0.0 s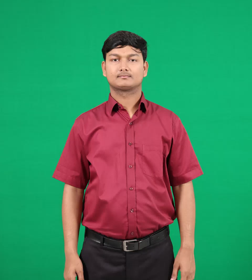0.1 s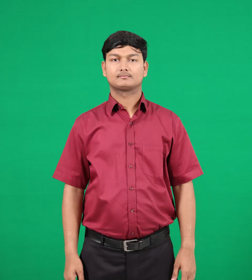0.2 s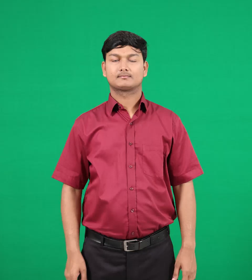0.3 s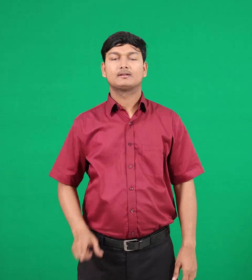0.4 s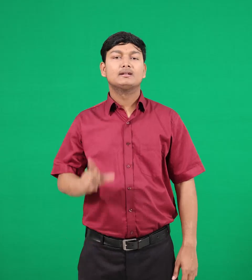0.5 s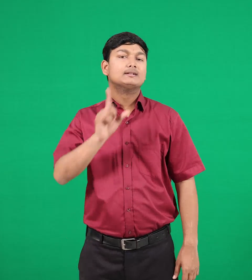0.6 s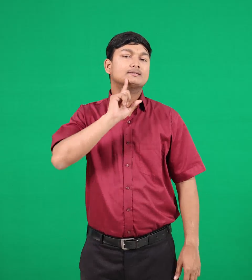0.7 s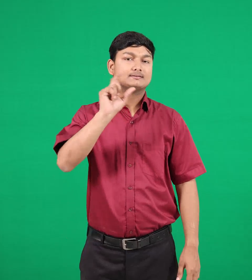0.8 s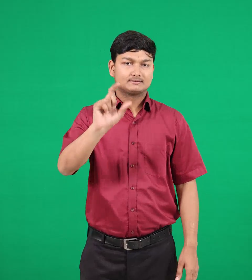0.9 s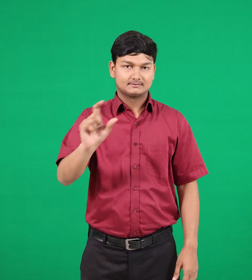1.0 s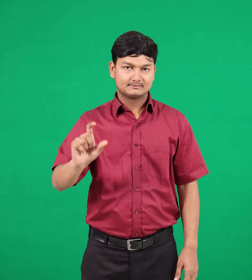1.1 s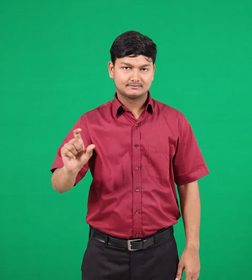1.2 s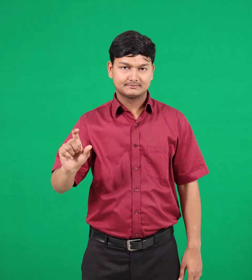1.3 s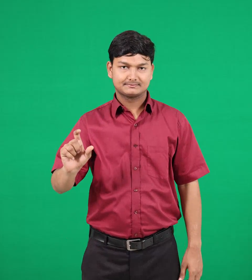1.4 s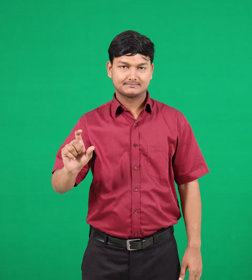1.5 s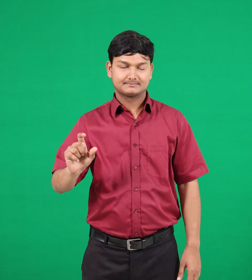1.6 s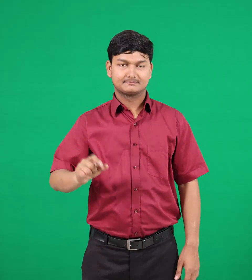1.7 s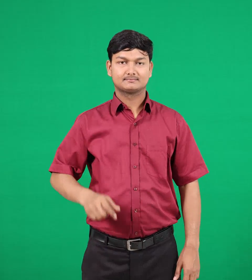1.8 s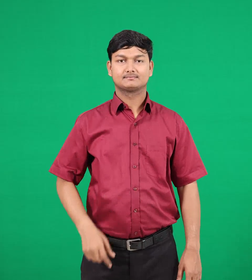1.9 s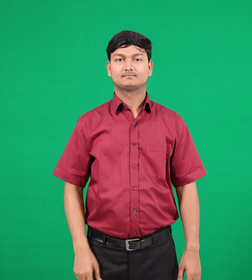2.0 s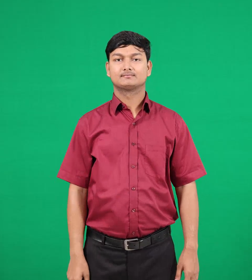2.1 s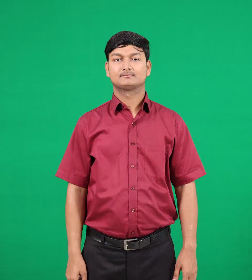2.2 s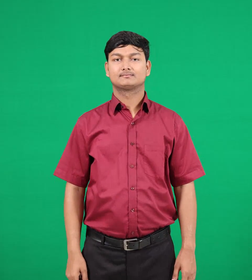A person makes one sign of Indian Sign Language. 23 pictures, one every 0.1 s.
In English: italy
